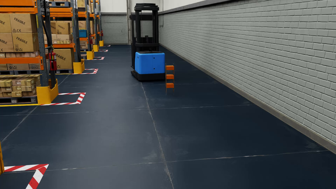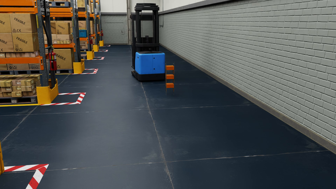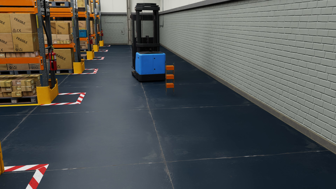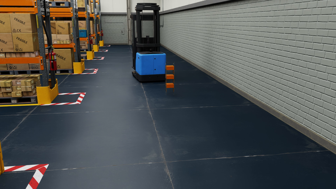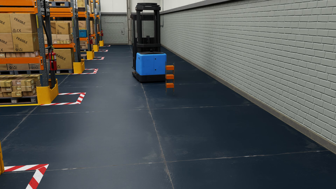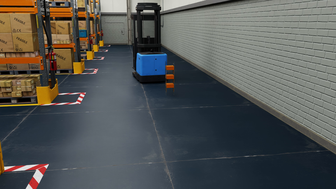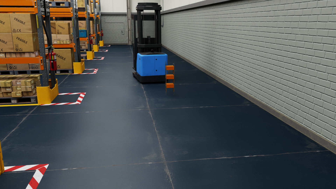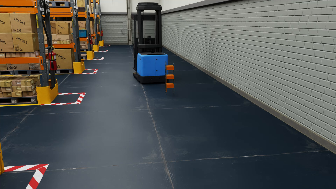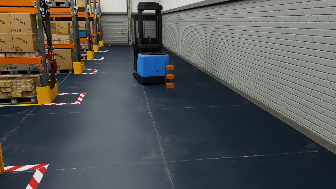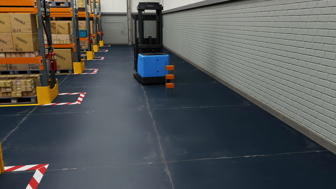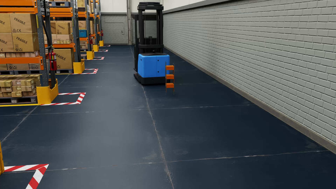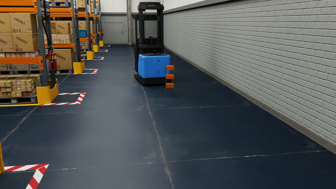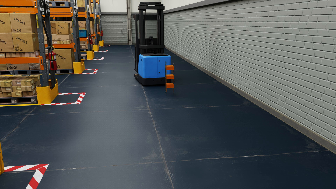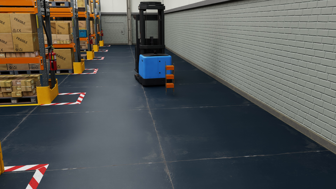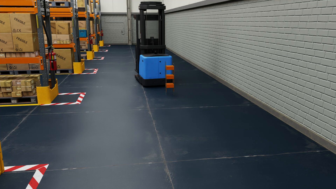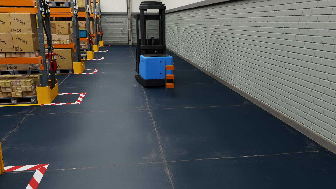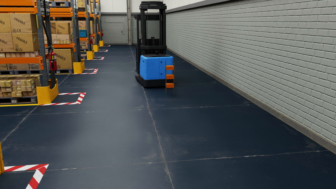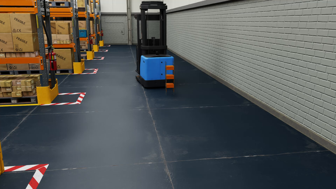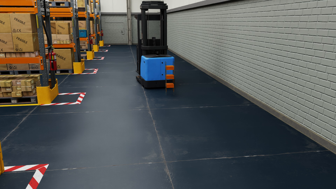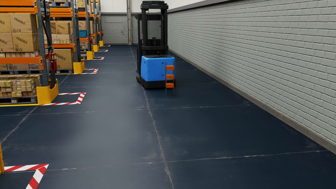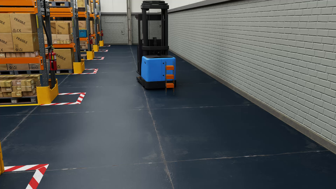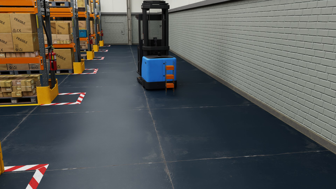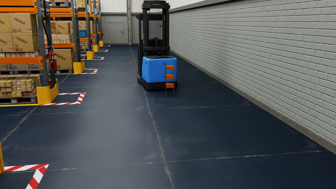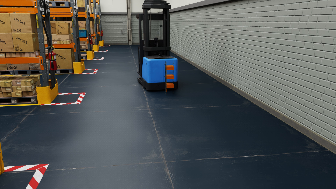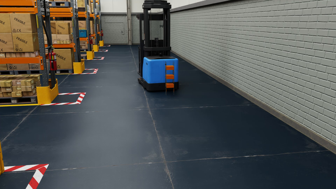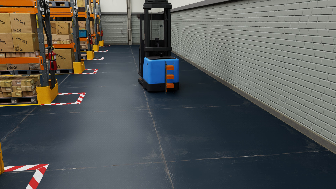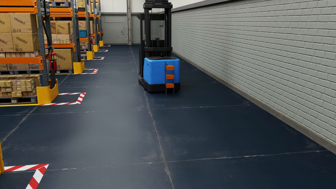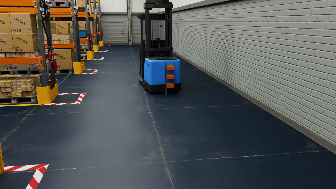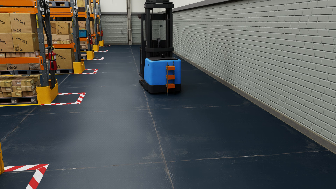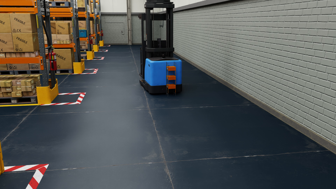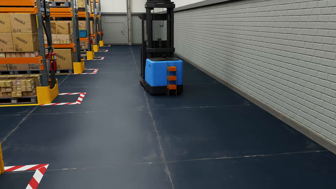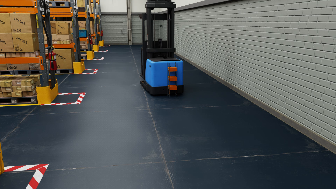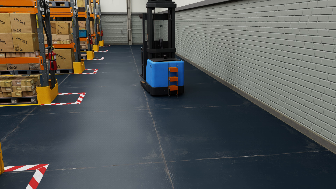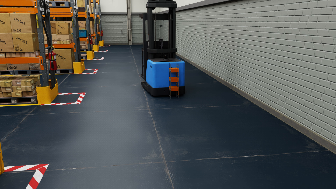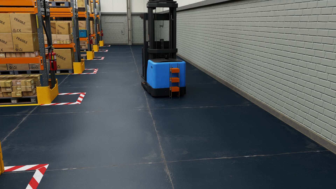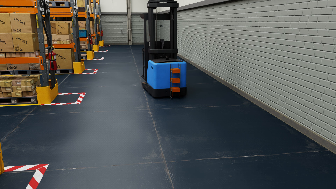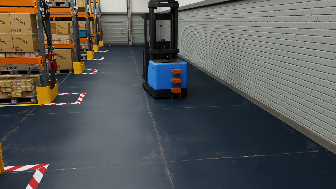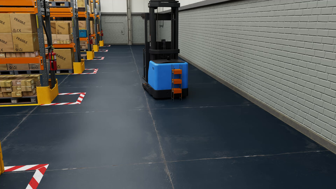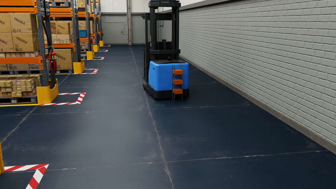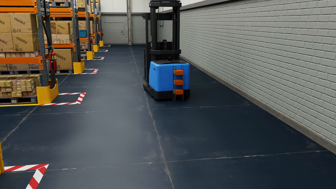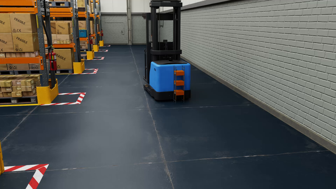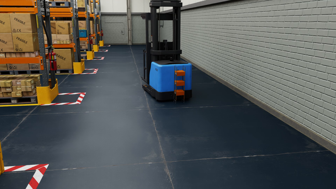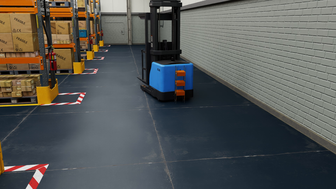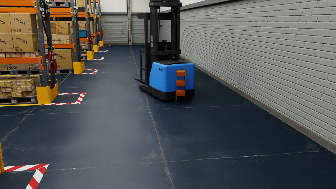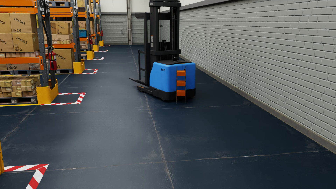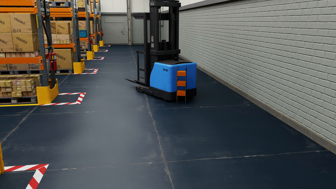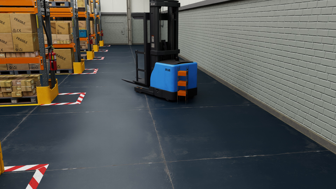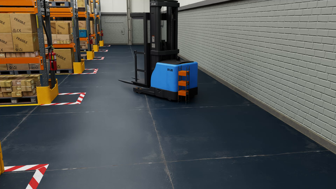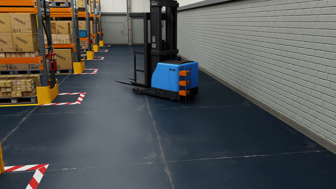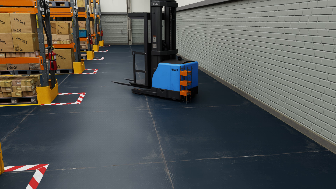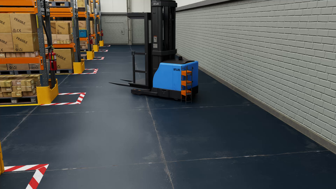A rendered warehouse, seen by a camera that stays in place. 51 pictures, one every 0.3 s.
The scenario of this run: A forklift runs into an object in its way.
